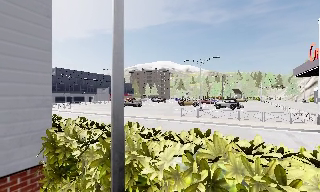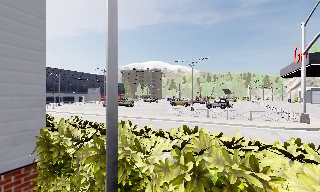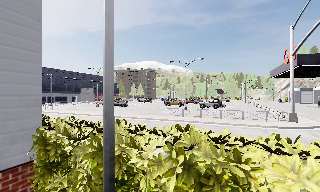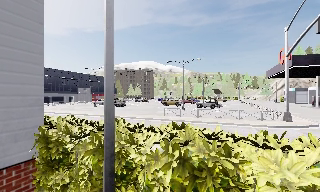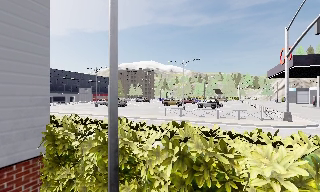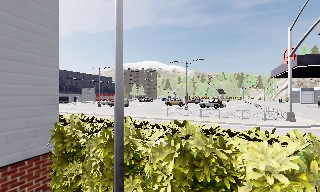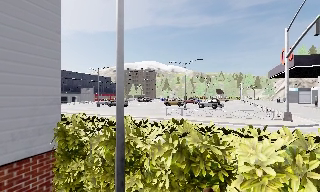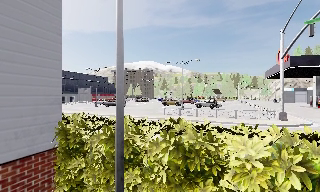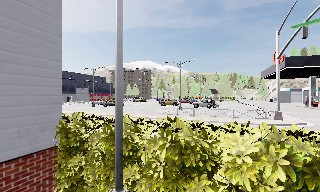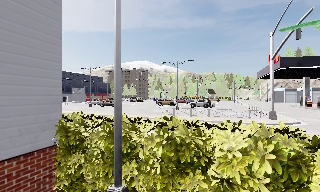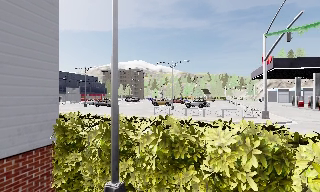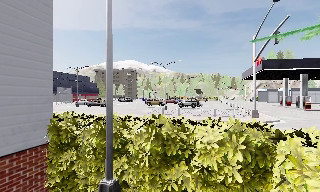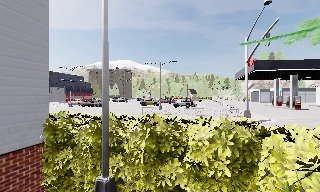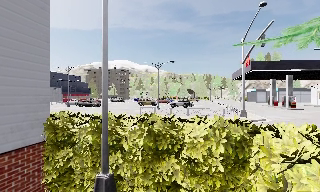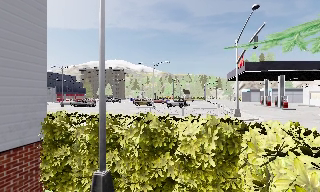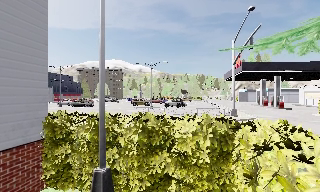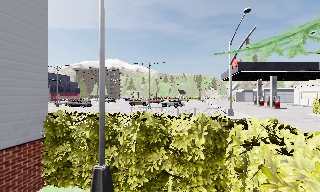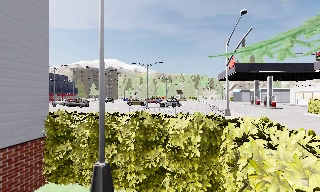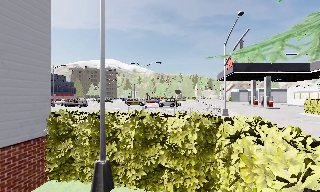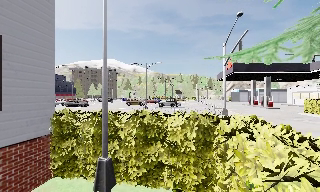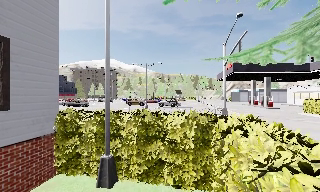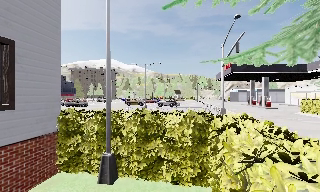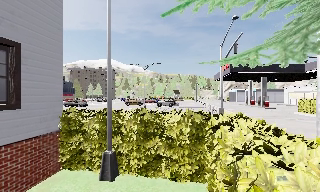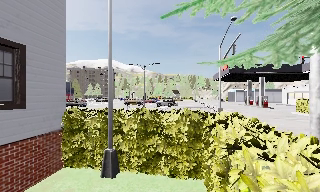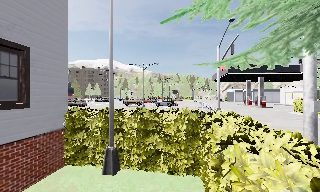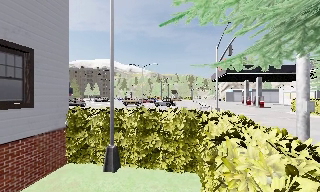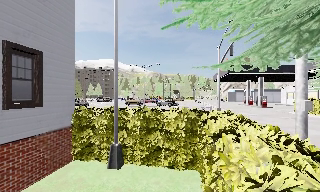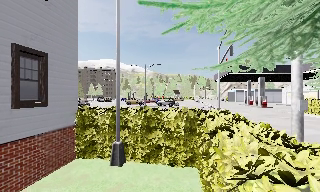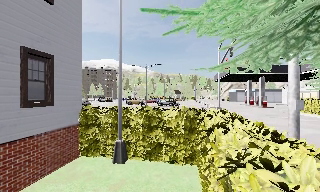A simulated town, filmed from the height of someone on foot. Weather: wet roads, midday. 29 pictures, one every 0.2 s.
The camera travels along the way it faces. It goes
backward.
0.0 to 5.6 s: The camera pans to its right, which is clockwise from overhead, by about 20 degrees. It travels backward, about 4 m, so what stands in front gets smaller.
The film runs backward here.
